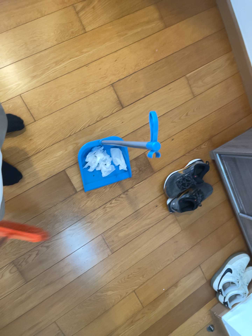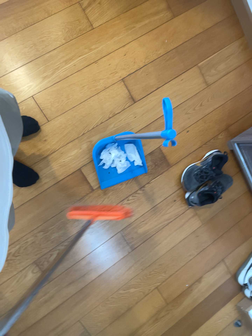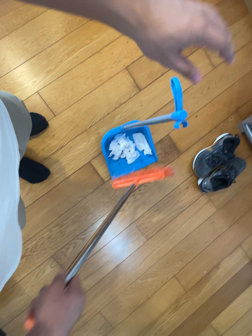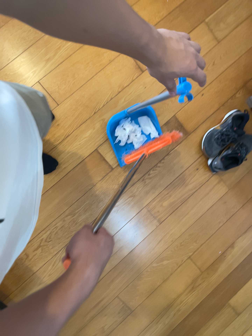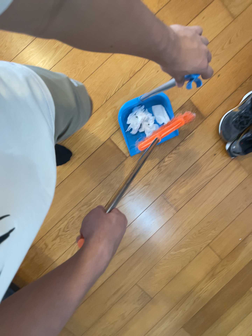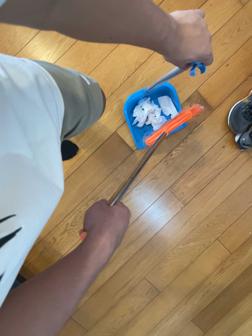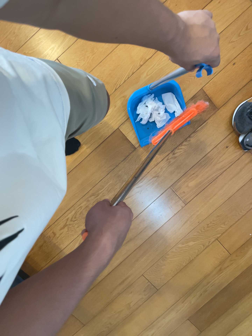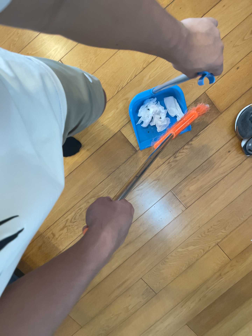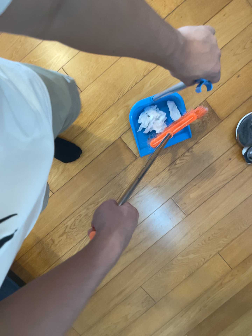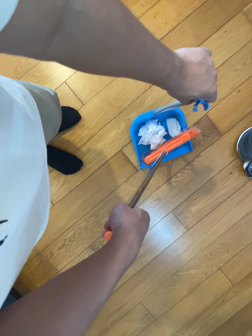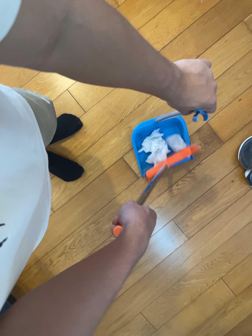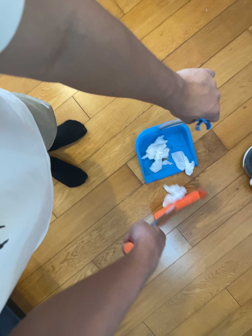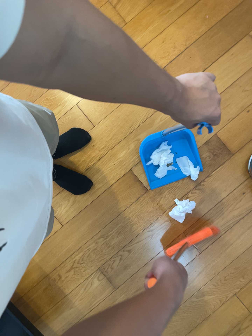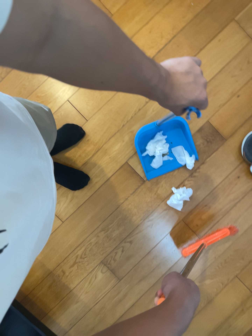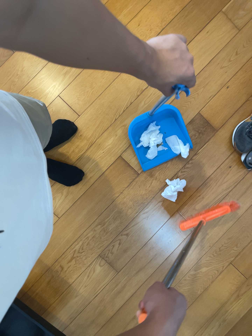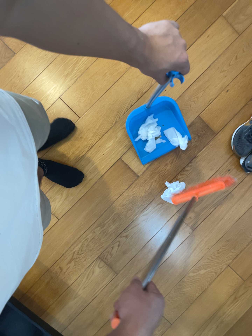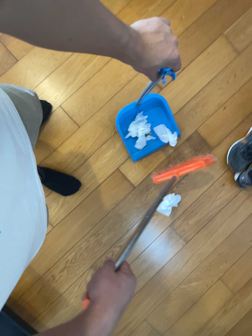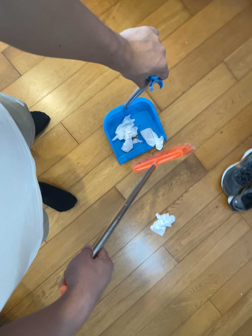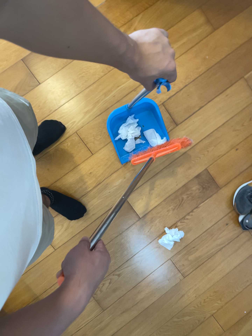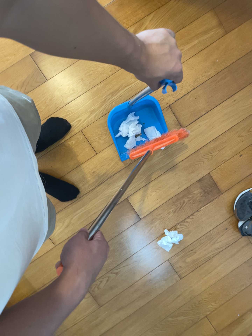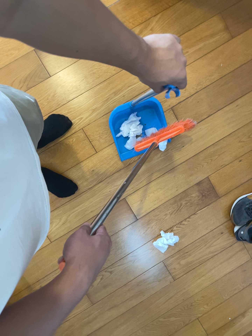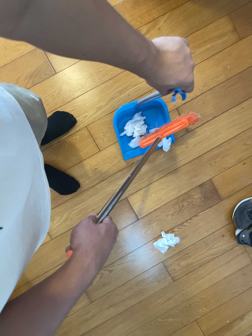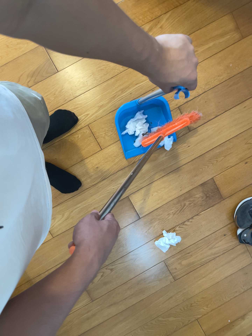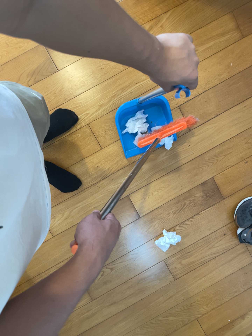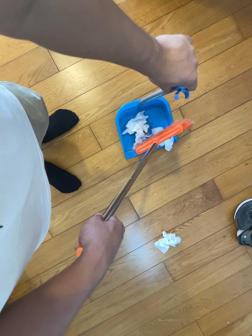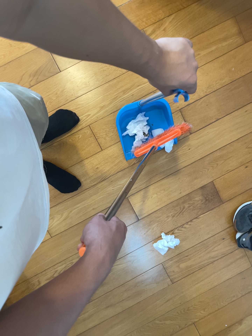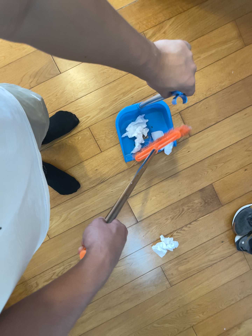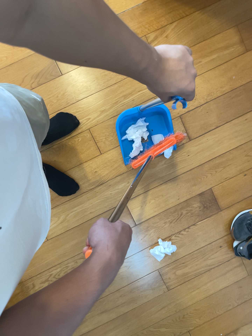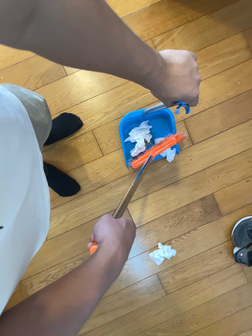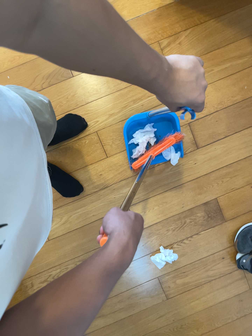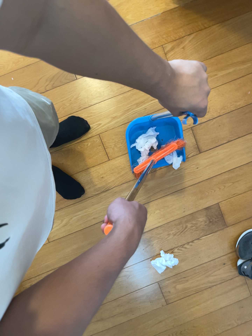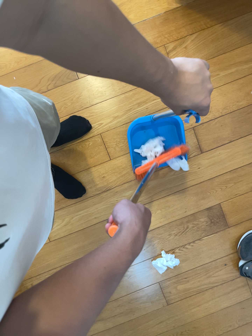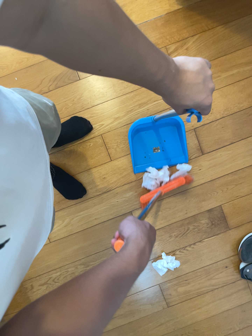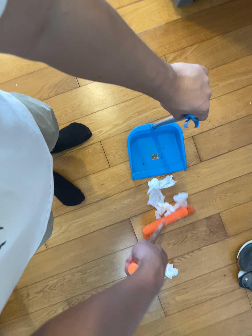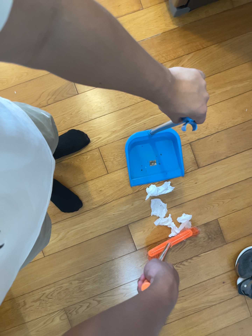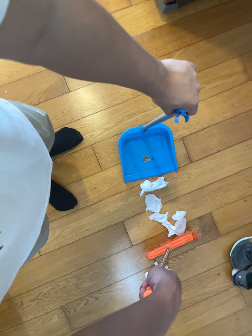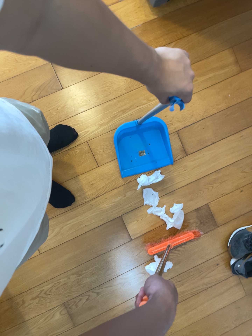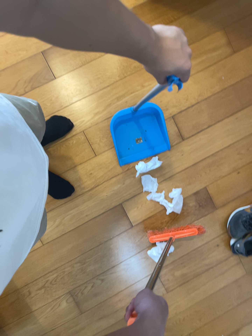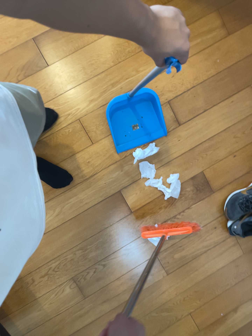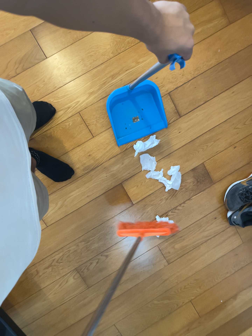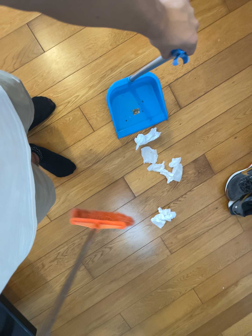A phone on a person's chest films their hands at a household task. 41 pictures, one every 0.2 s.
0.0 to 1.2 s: The scene slides to the right, as the camera pans about 15 degrees to its left. It travels forward, about 10 cm, so what stands in front looms larger. Its aim tips toward the bottom of its view by about 10 degrees, and the scene shifts upward. It rolls about its line of sight by about 10 degrees, and the scene rotates counterclockwise.
1.2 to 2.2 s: The camera shifts only a little, or ends up much as it began.
2.2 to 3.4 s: The camera travels to its left and toward the top of its view, about 12 cm.
3.4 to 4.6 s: The camera travels toward the top of its view, about 14 cm, so close, fixed things drift downward. It rolls about its line of sight by about 10 degrees, and the scene rotates clockwise.
4.6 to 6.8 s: The camera rolls about its line of sight by about 10 degrees, and the scene rotates clockwise.
6.8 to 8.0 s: The camera travels to its left, about 6 cm. Its aim tips toward the bottom of its view by about 10 degrees, and the scene shifts upward. It rolls about its line of sight by about 10 degrees, and the scene rotates counterclockwise.
The film runs backward here.
